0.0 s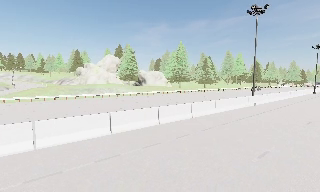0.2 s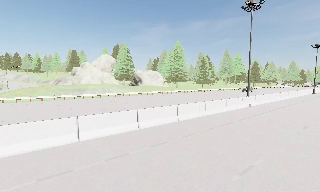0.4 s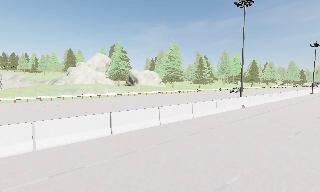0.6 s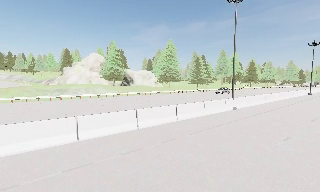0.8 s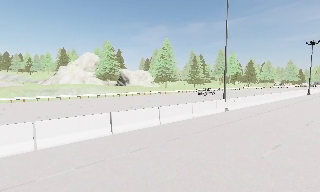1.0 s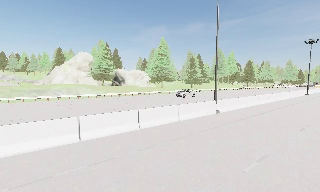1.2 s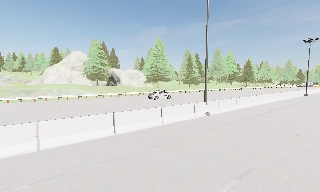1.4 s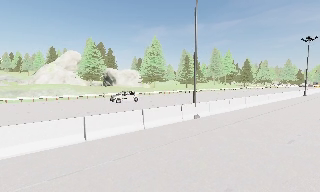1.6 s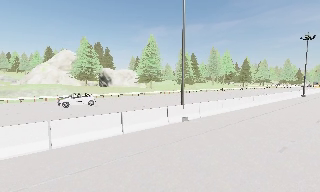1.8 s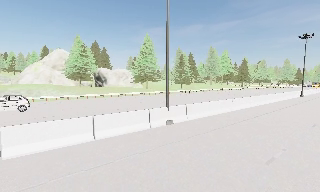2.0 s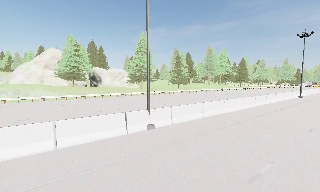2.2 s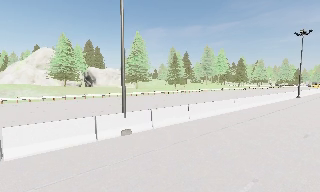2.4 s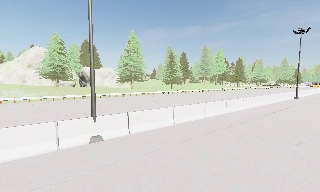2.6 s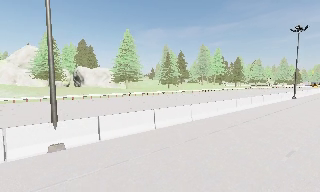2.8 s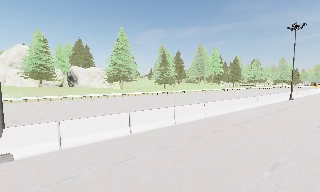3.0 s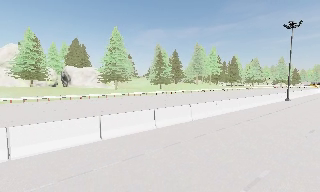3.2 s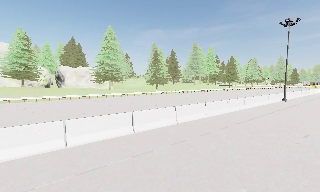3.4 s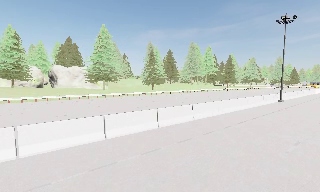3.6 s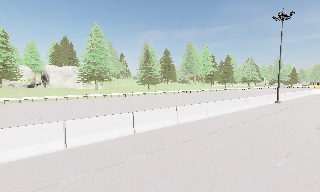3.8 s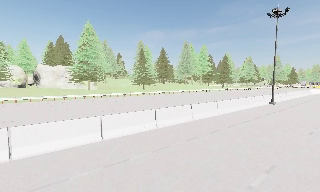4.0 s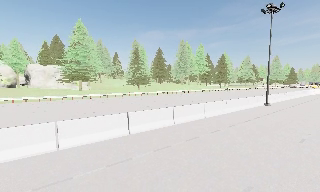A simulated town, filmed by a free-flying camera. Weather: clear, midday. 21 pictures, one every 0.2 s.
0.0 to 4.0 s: The camera travels to its right and forward, about 35 m, so close, fixed things drift to the left.
The film runs forward here.
